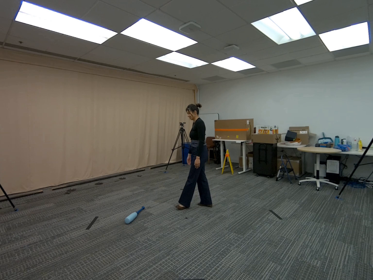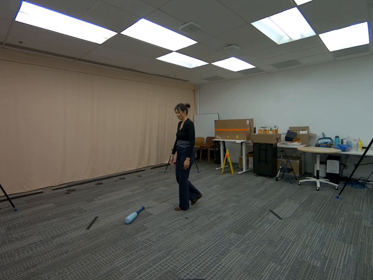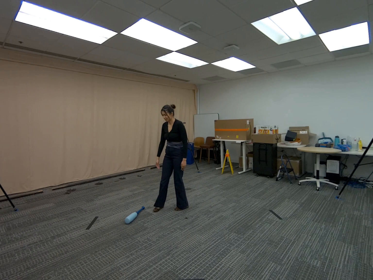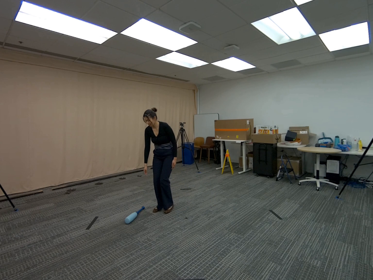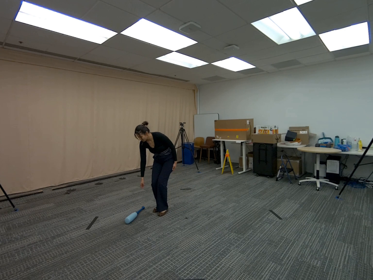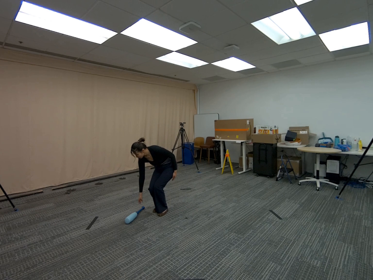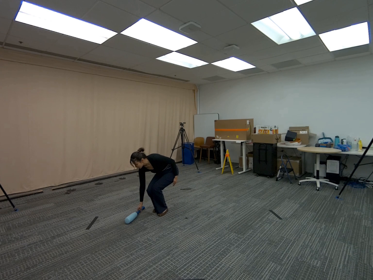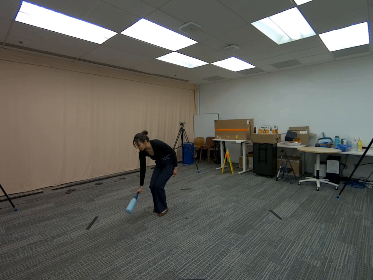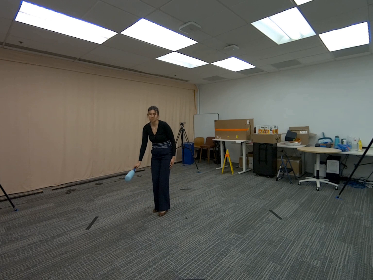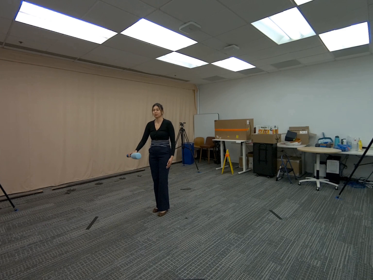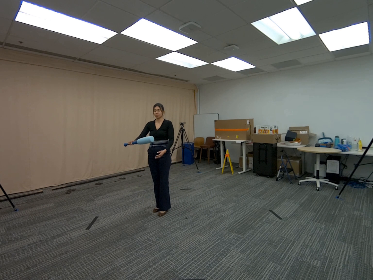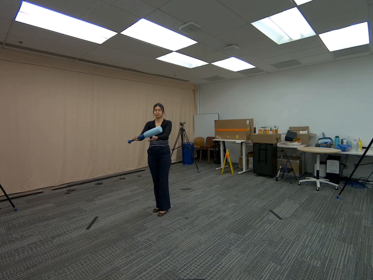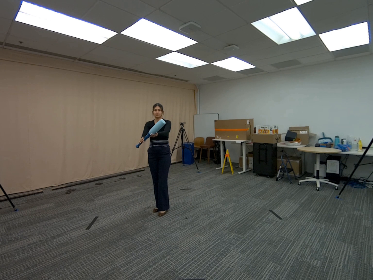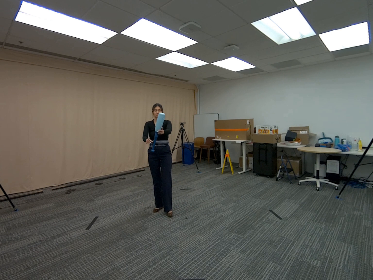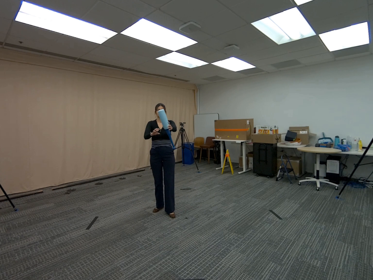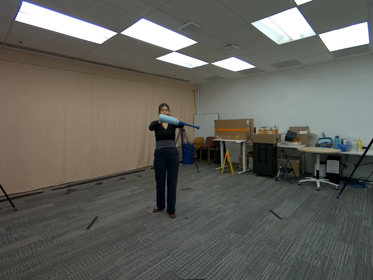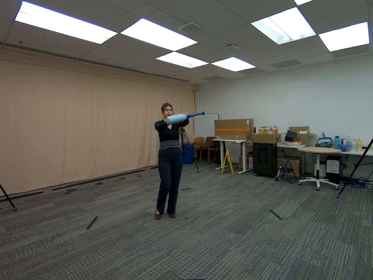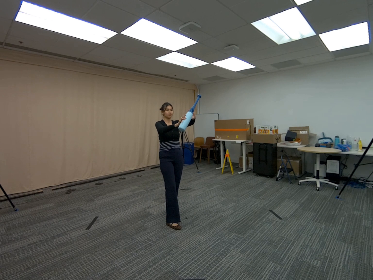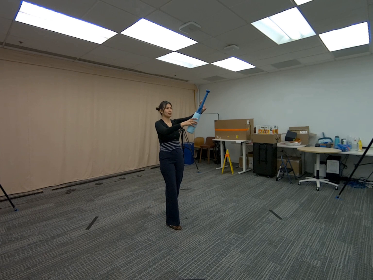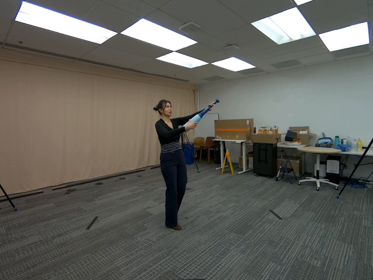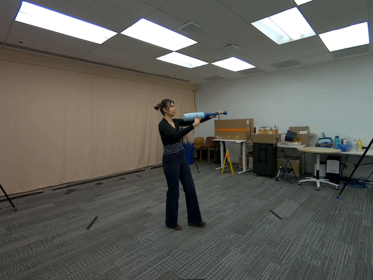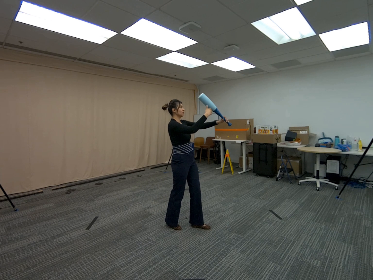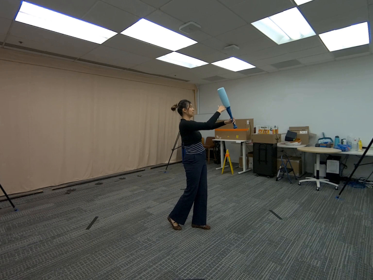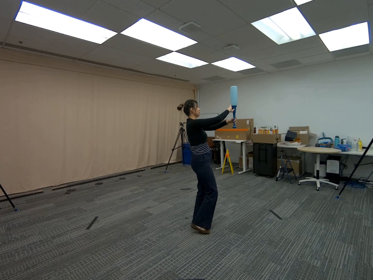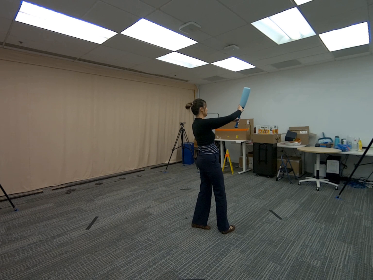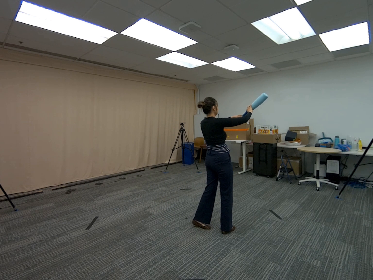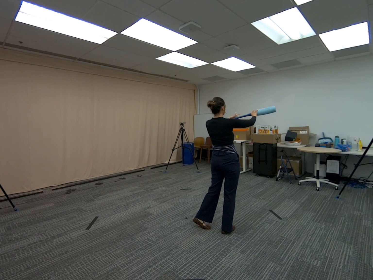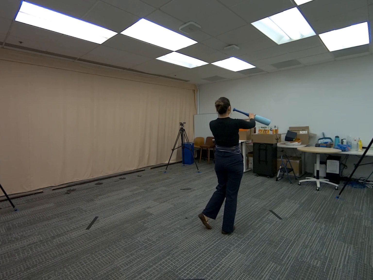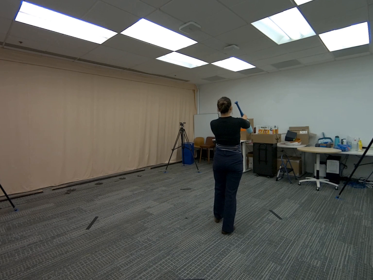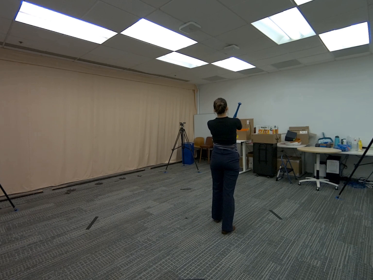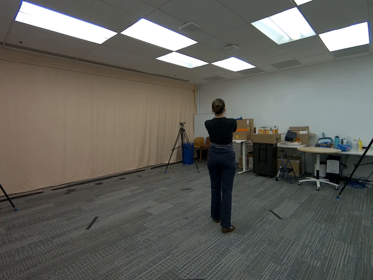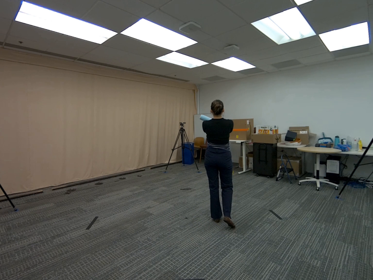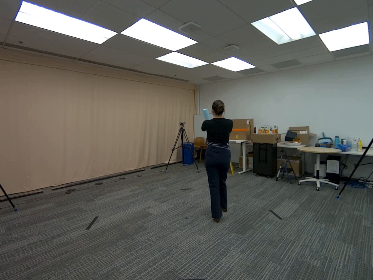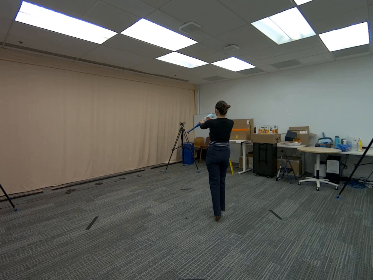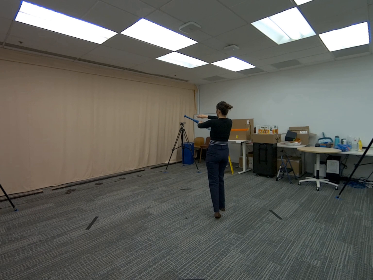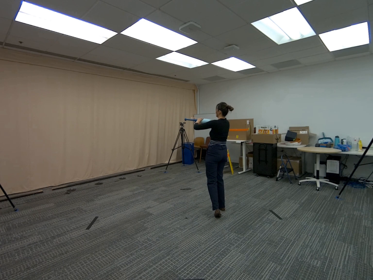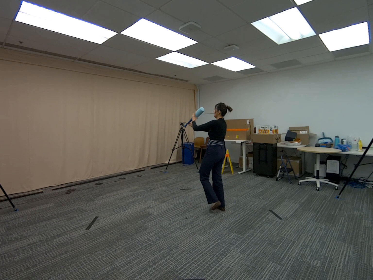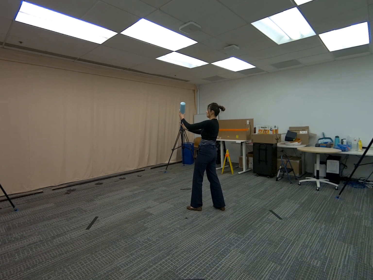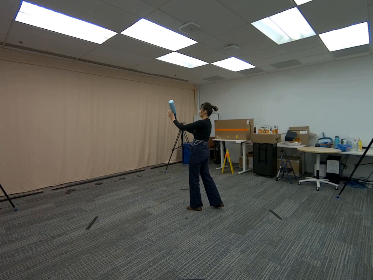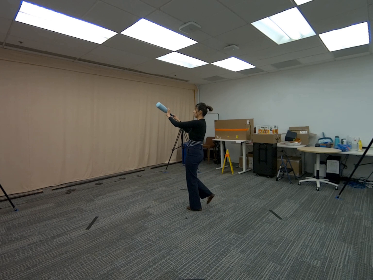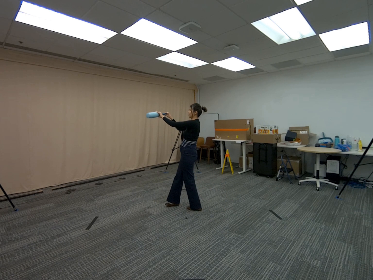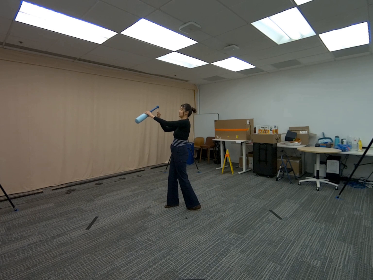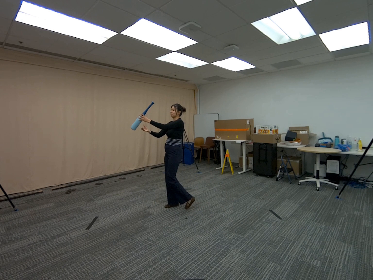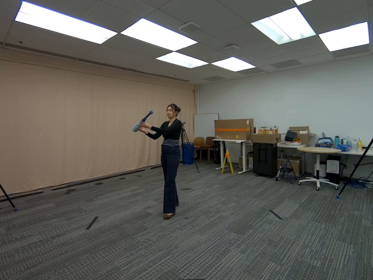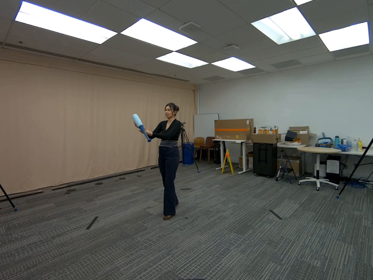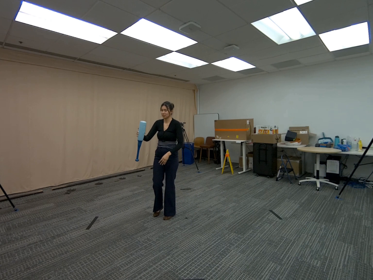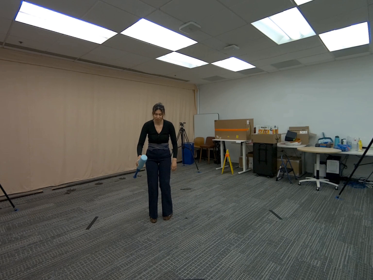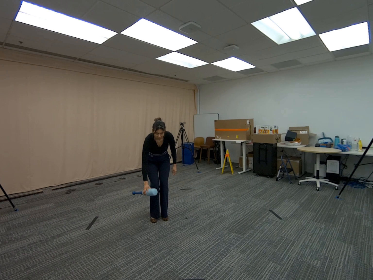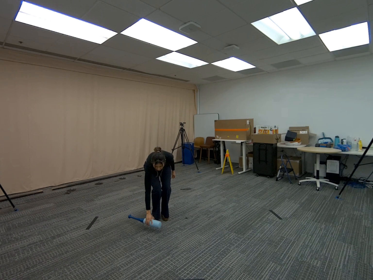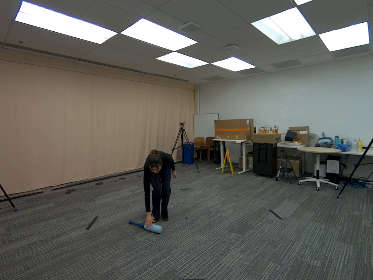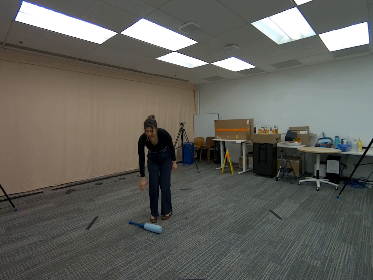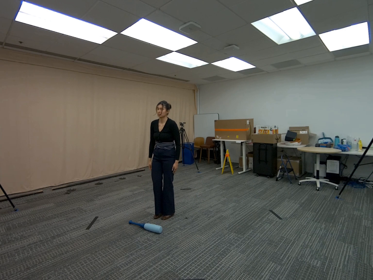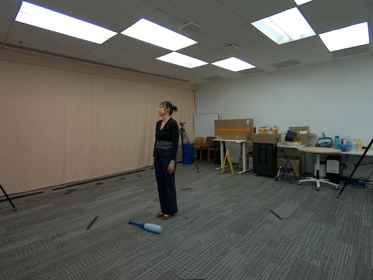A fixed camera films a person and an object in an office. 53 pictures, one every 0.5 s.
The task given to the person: Walk over to the baseball bat and pick up the baseball bat. Slowly begin to rotate the baseball bat and yourself around the bounding area so that every camera gets a visual of the baseball baat.
